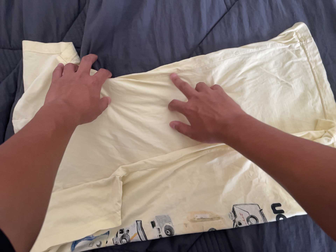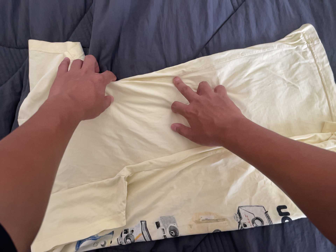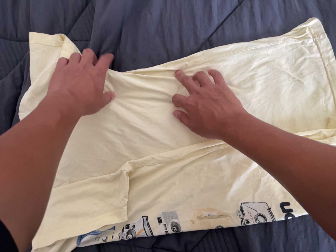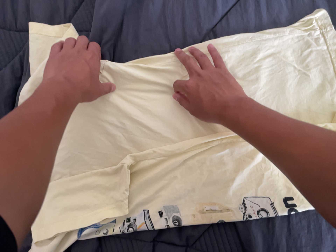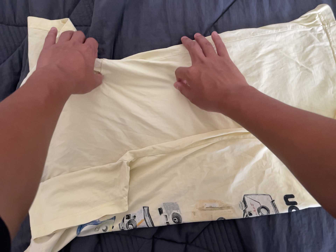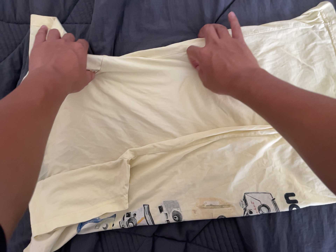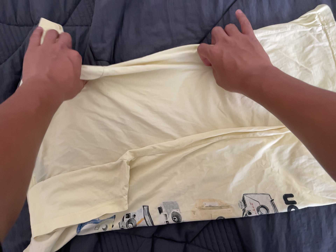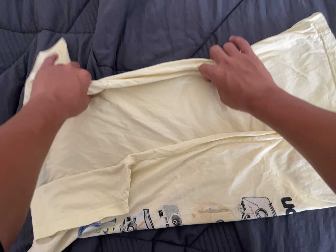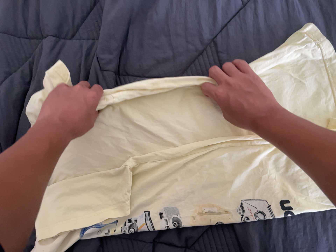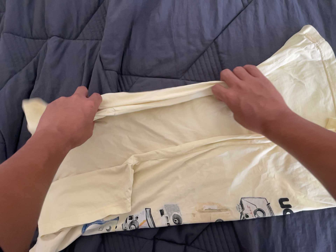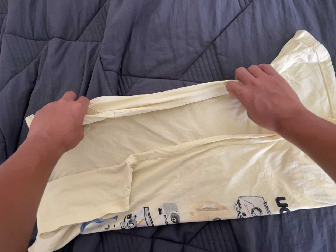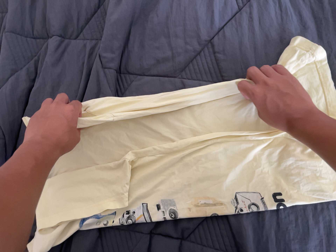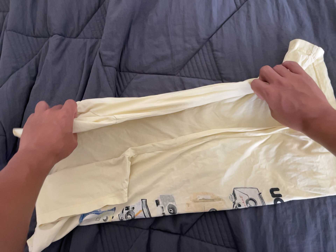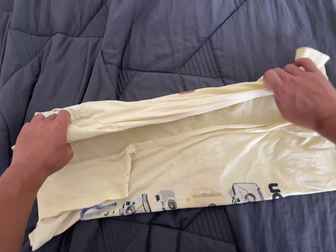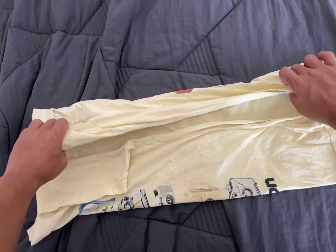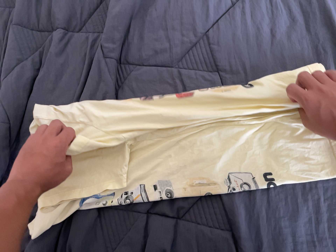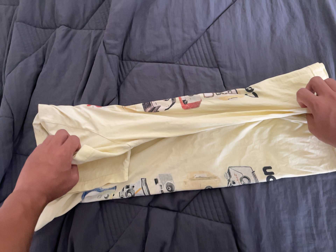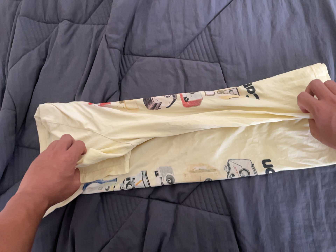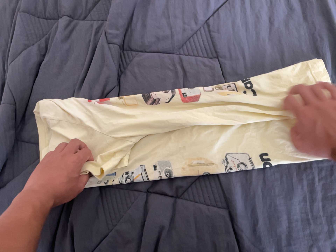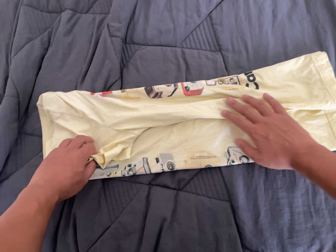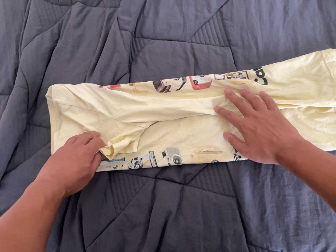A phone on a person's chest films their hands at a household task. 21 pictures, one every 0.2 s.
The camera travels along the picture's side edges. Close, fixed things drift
upward.
0.0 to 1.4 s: The camera shifts only a little, or ends up much as it began.
1.4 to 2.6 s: The camera travels toward the bottom of its view and backward, about 8 cm.
2.6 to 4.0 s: The camera travels toward the bottom of its view, about 10 cm, so close, fixed things drift upward.
The film runs forward here.
